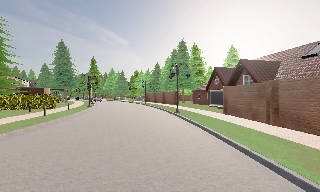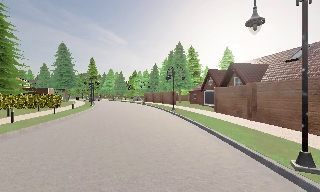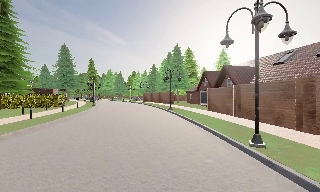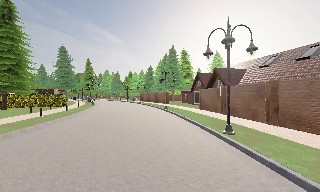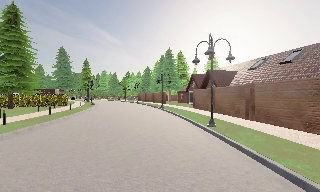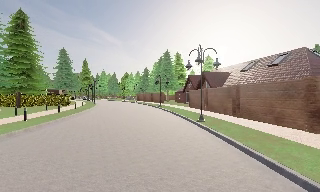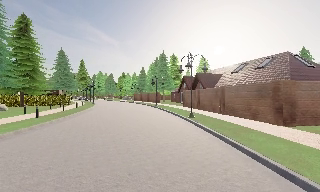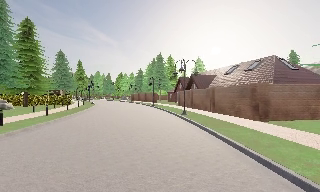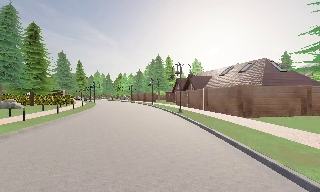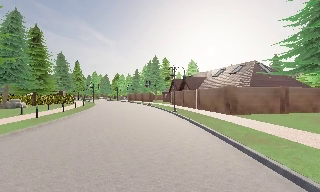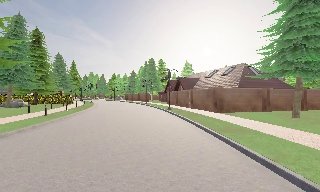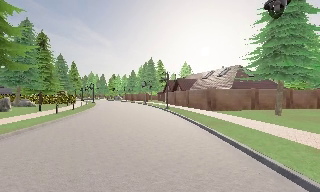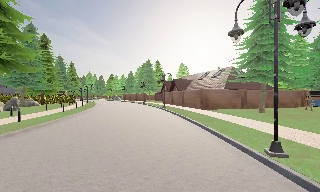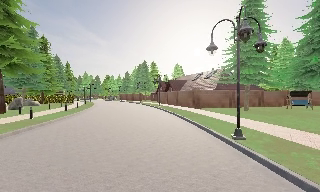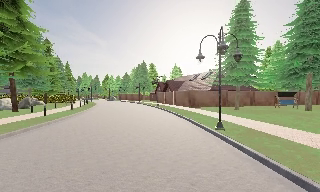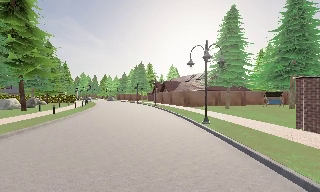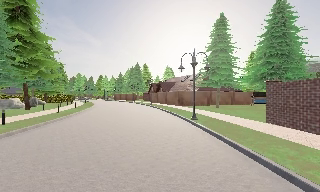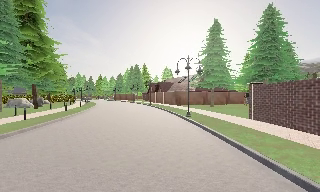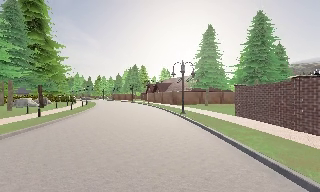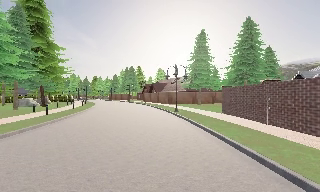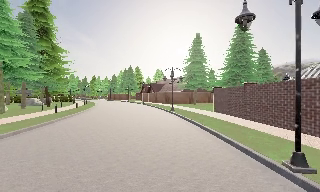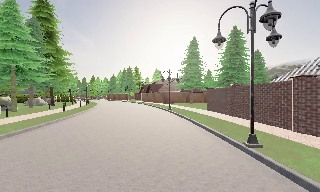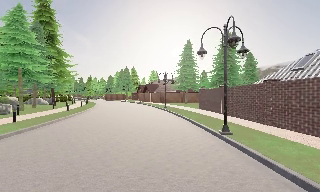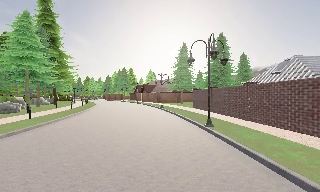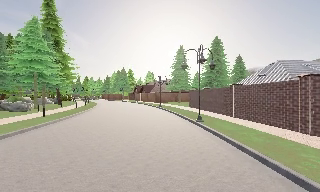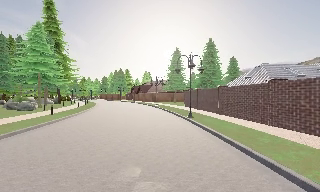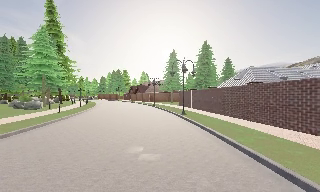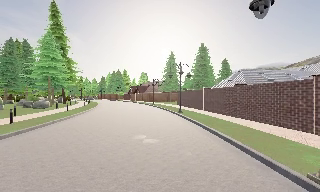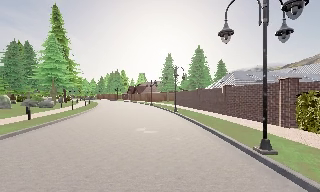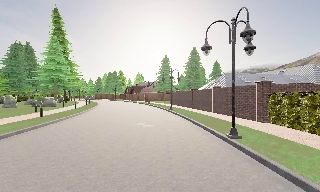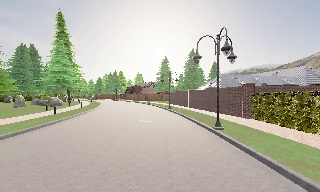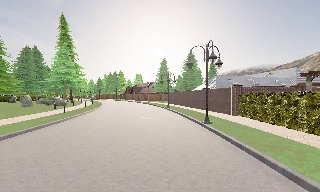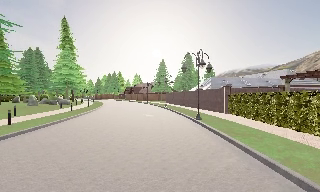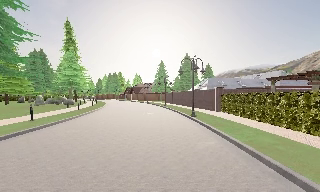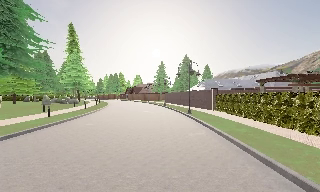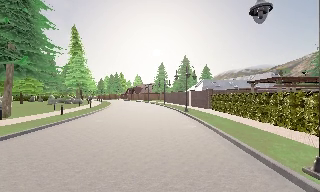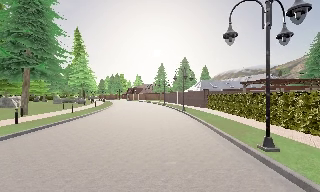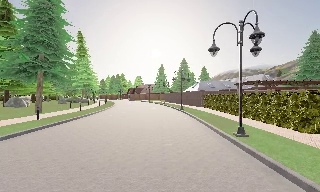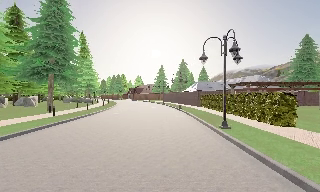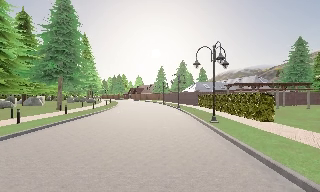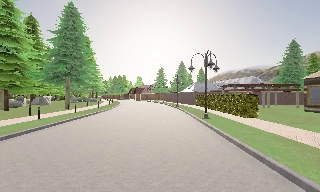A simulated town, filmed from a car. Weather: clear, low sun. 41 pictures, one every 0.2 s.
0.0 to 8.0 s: The scene slides to the left, as the camera pans about 25 degrees to its right. It travels backward, about 65 m, so what stands in front gets smaller.
The film runs backward here.
